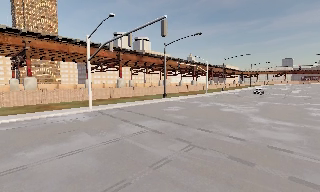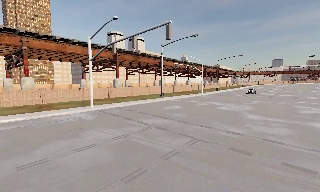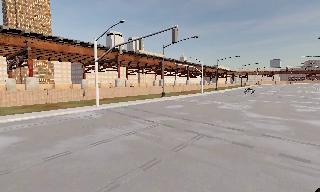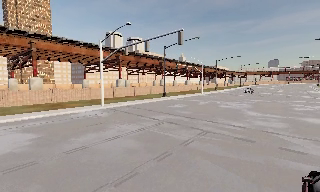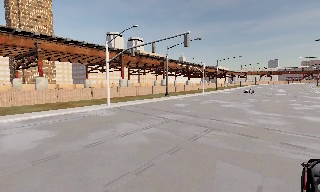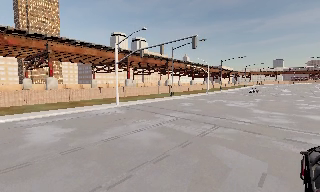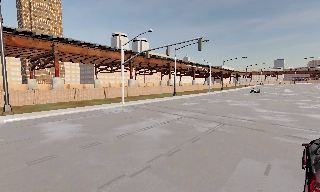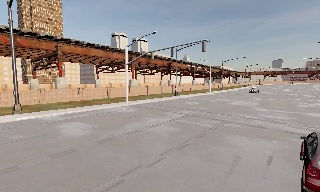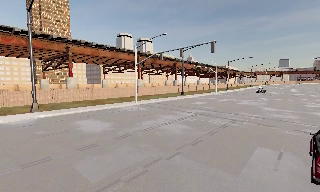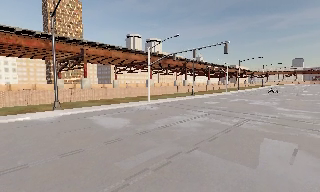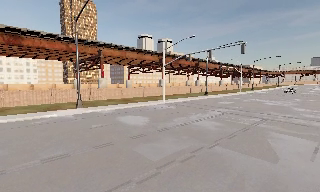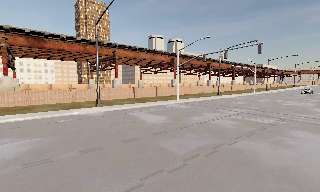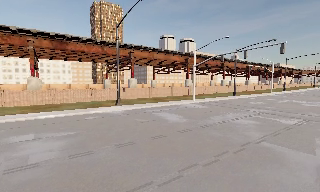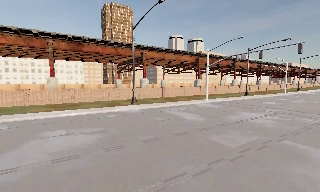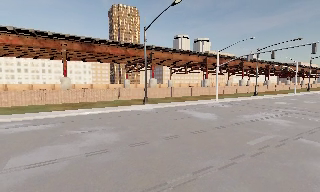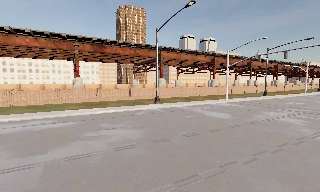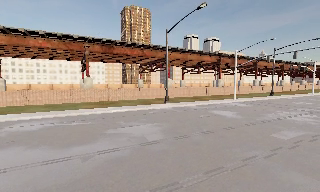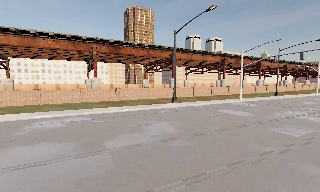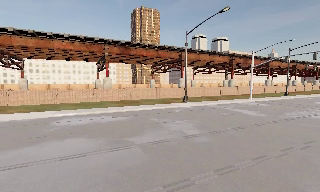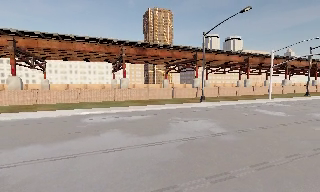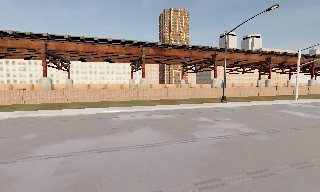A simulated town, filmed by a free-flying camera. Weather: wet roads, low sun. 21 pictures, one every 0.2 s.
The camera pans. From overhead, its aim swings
counterclockwise.
The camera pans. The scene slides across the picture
to the right.
0.0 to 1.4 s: The camera travels backward and to its left, about 6 m, so what stands in front gets smaller.
1.4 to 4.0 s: The scene slides to the right, as the camera pans about 35 degrees to its left. It travels to its left and backward, about 13 m, so close, fixed things drift to the right.
The film runs backward here.
